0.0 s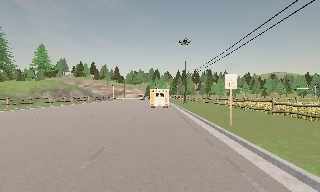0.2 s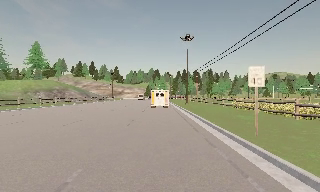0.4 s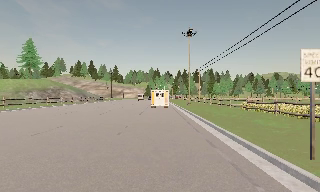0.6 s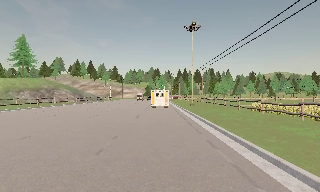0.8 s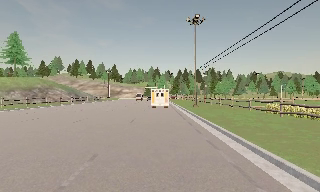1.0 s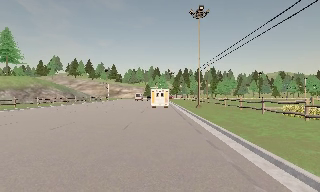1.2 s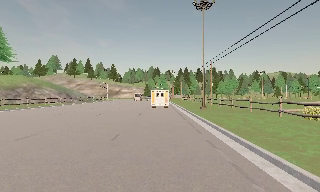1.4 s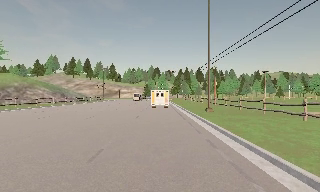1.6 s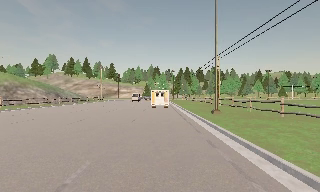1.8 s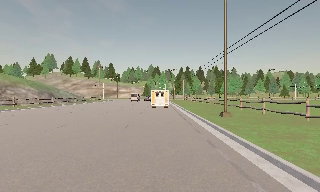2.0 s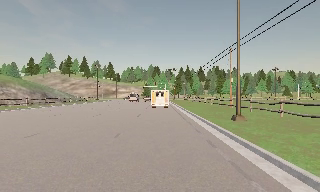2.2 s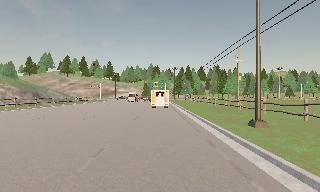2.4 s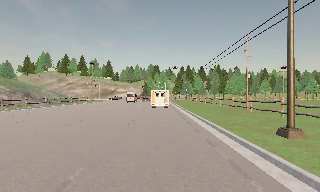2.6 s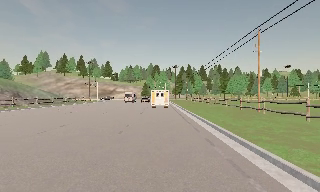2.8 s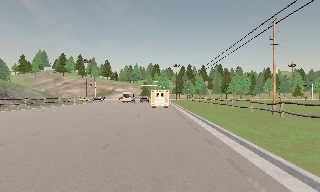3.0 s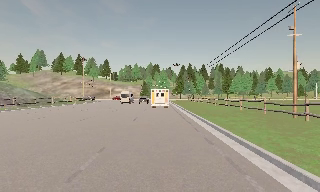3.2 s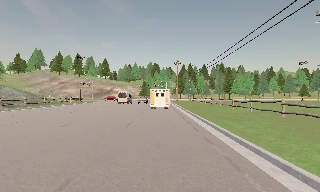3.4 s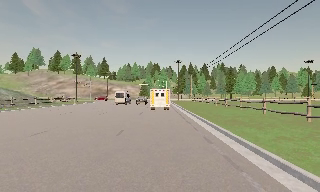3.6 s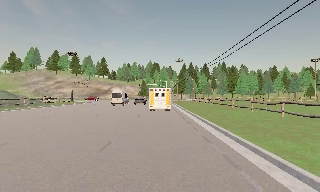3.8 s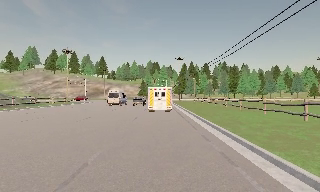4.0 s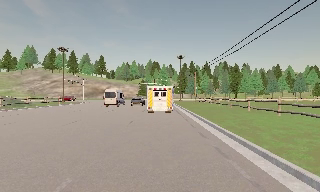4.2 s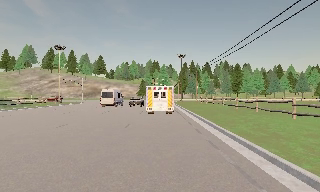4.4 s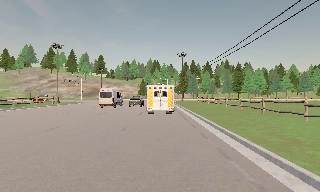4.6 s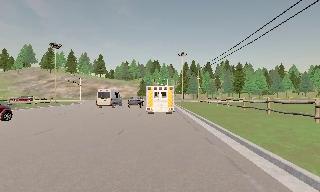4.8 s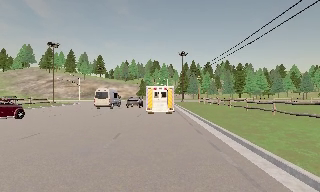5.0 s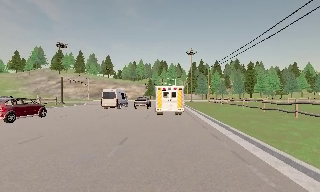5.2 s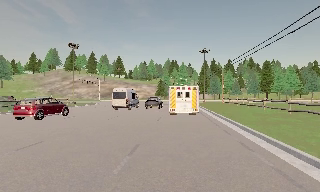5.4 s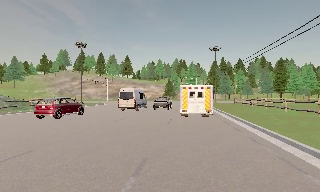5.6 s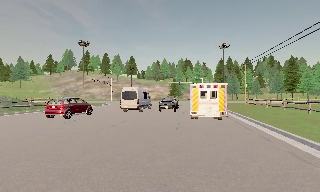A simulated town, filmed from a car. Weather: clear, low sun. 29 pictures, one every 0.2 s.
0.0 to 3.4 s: The camera travels forward, about 35 m, so what stands in front looms larger.
3.4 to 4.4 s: The camera travels forward, about 7 m, so what stands in front looms larger. It loses speed.
4.4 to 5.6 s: The camera pans to its left, which is counterclockwise from overhead, by about 10 degrees. It travels forward, about 6 m, so what stands in front looms larger. It gains speed.
The film runs forward here.
